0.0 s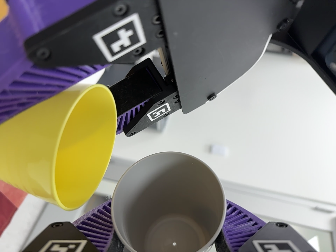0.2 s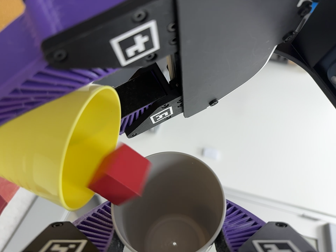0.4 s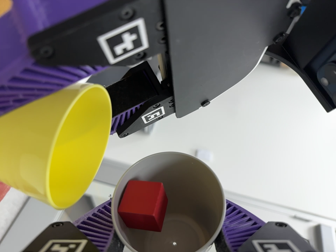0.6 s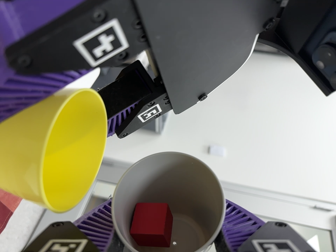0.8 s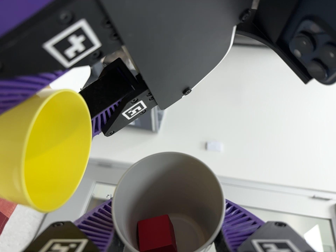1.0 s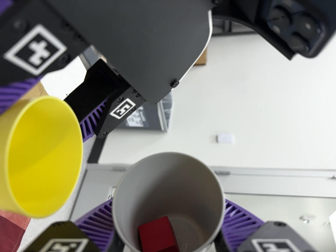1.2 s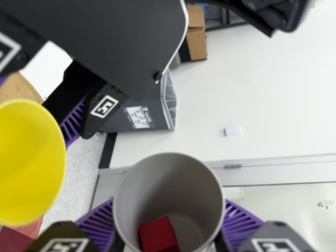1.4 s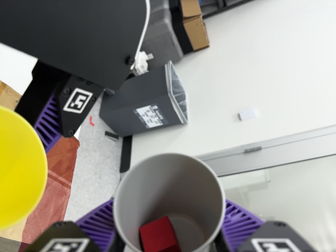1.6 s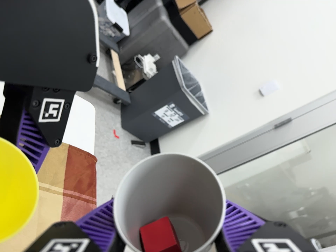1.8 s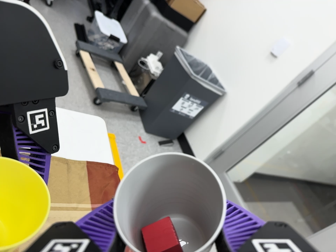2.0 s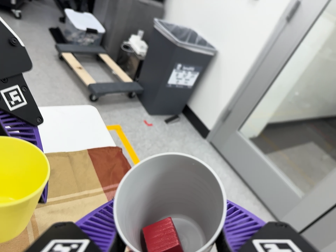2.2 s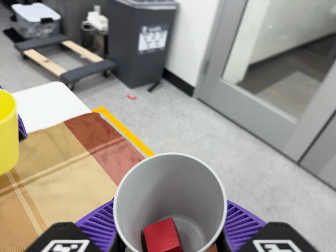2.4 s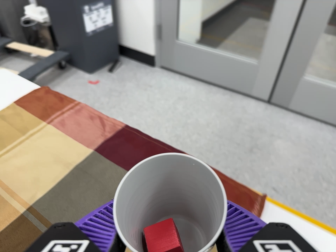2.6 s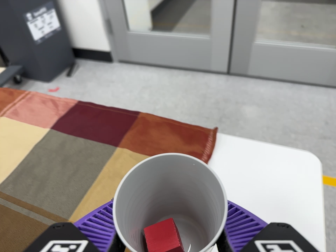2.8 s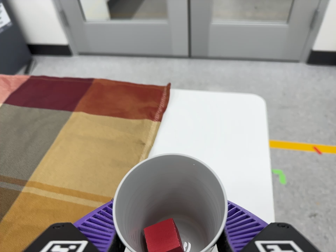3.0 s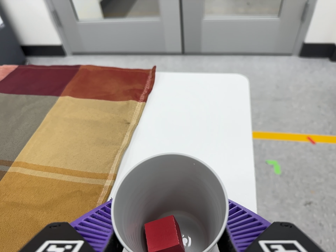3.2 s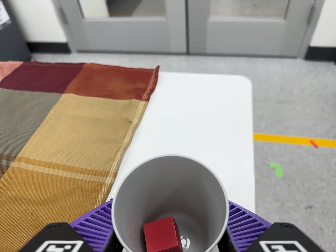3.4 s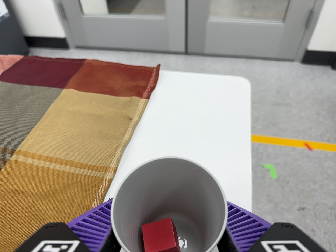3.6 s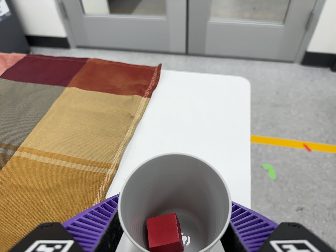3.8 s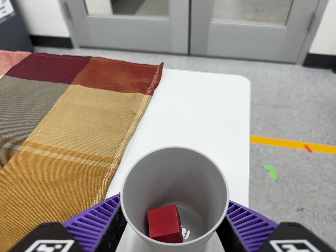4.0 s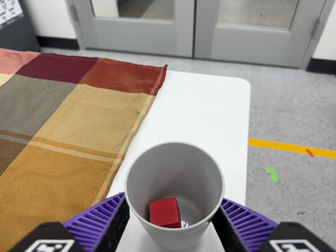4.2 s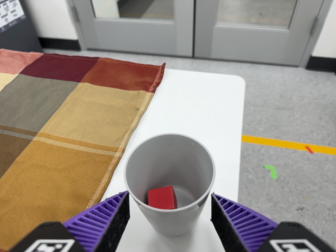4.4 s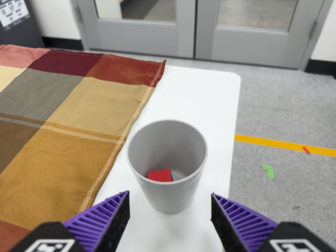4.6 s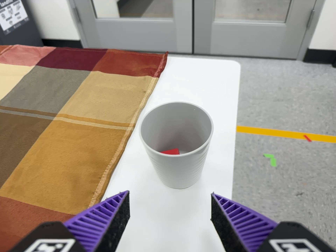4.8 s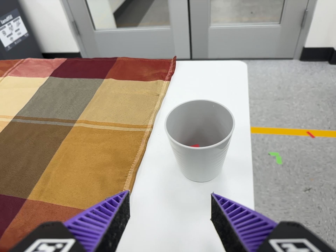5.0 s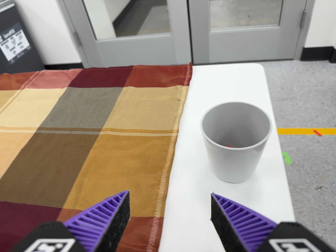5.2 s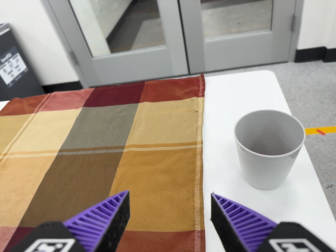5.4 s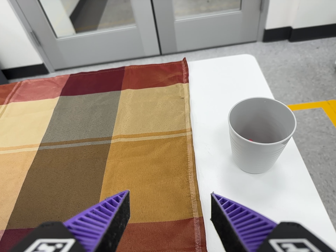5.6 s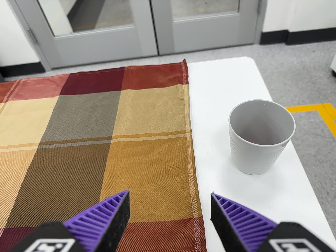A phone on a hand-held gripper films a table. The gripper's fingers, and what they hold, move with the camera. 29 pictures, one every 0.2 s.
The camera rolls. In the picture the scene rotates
counterclockwise.
0.0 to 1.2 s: The camera travels to its right, about 6 cm. It rolls about its line of sight by about 15 degrees, and the scene rotates counterclockwise.
1.2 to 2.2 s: The camera pans to its left by about 15 degrees. It travels to its right and toward the bottom of its view, about 24 cm. Its aim tips toward the bottom of its view by about 15 degrees, and the scene shifts upward. It rolls about its line of sight by about 75 degrees, and the scene rotates counterclockwise.
2.2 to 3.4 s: The camera swings to its right by about 15 degrees, and the scene slides to the left. It travels toward the bottom of its view and to its right, about 26 cm, so close, fixed things drift upward. It rolls about its line of sight by about 35 degrees, and the scene rotates counterclockwise.
3.4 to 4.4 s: The camera travels backward, about 8 cm, so what stands in front gets smaller.
4.4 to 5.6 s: The camera travels to its left, about 16 cm. It rolls about its line of sight by about 15 degrees, and the scene rotates counterclockwise.
The film runs backward here.
